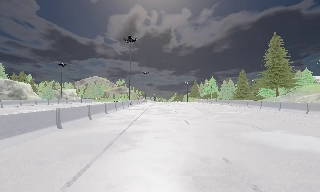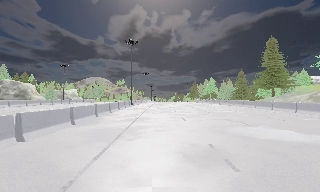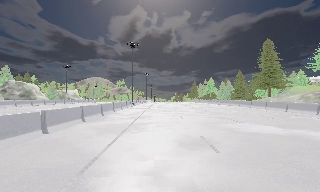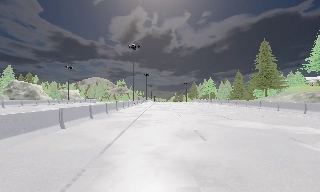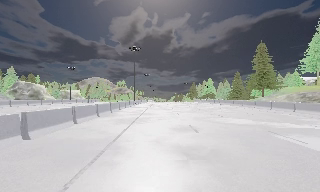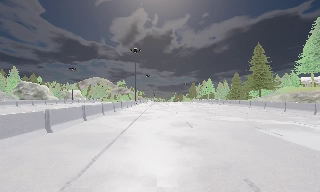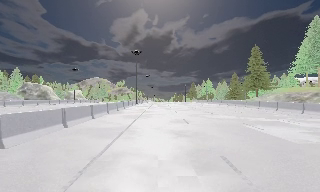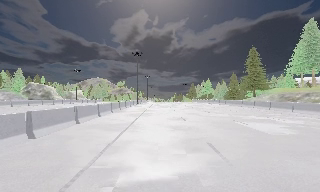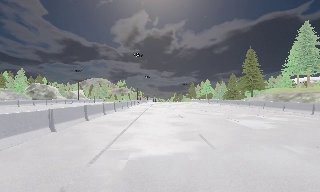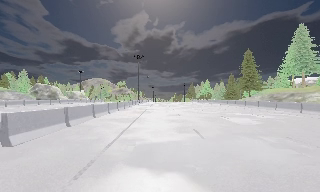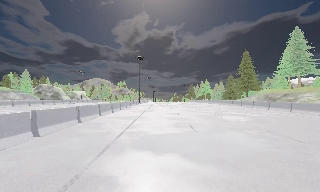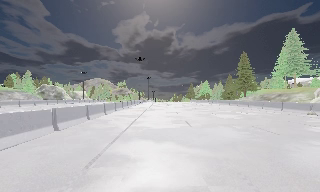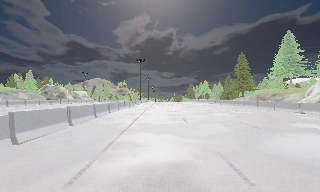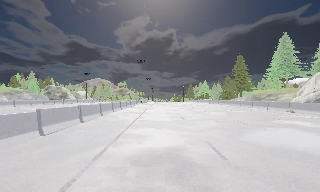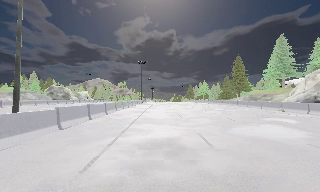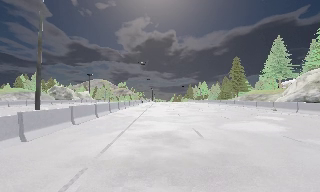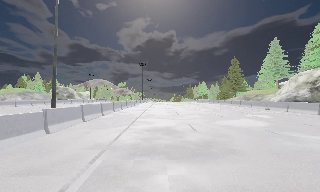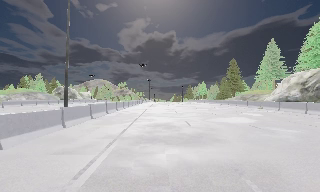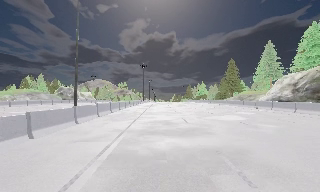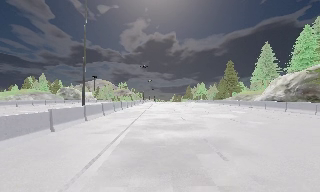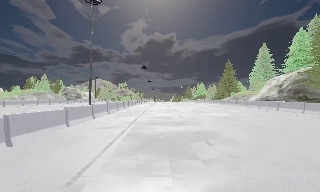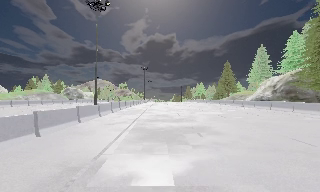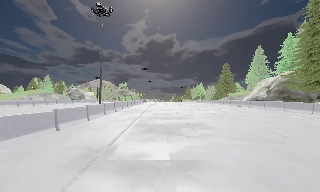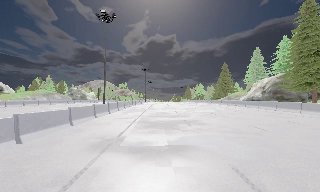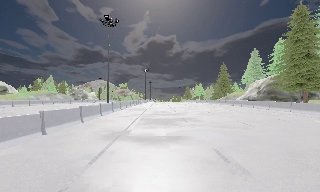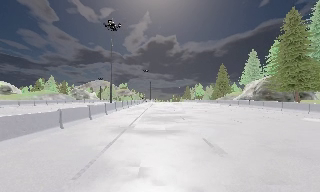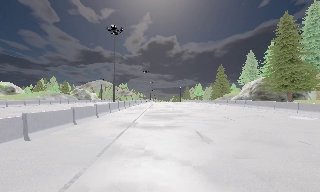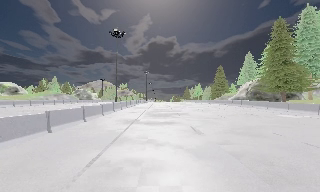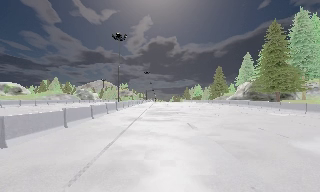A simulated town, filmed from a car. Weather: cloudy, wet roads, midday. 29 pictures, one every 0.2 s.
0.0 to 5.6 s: The camera travels backward, about 35 m, so what stands in front gets smaller.
The film runs backward here.
